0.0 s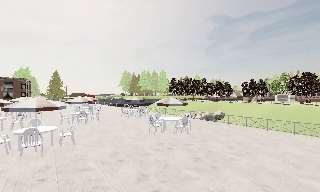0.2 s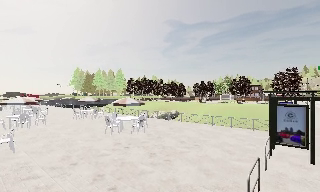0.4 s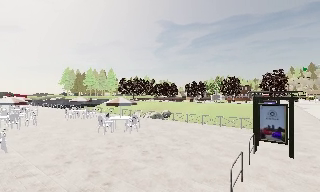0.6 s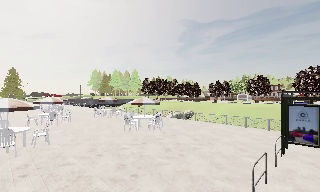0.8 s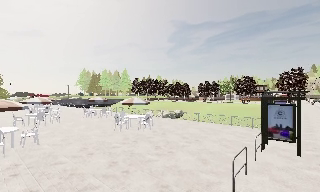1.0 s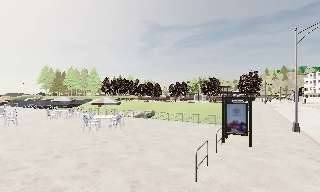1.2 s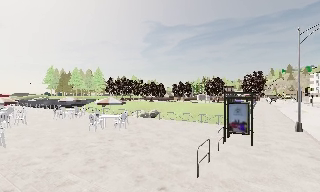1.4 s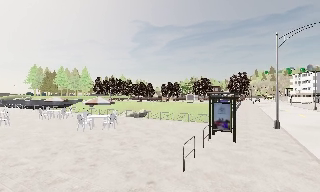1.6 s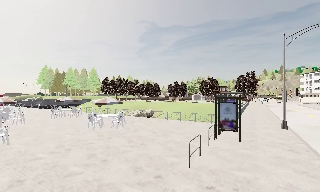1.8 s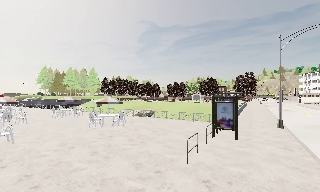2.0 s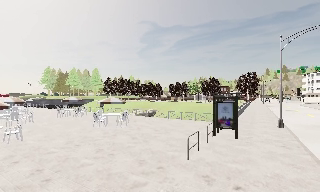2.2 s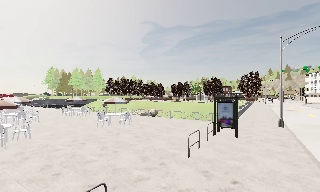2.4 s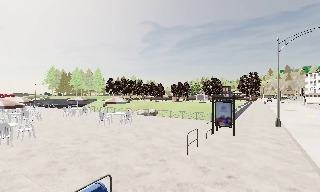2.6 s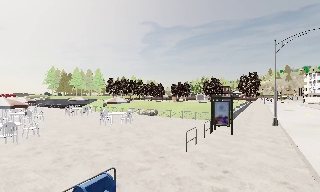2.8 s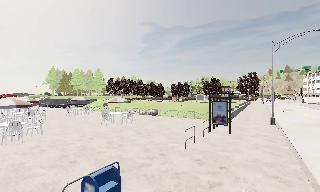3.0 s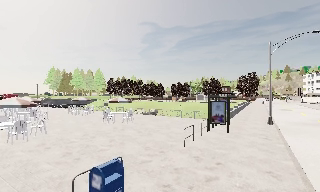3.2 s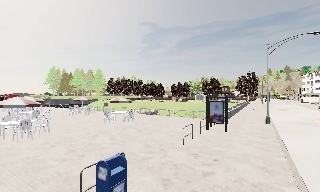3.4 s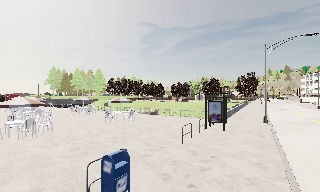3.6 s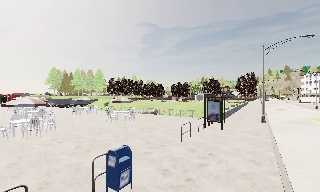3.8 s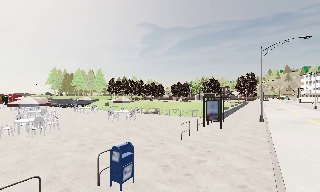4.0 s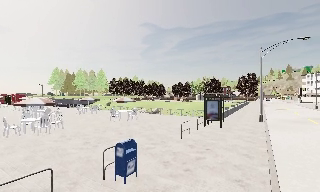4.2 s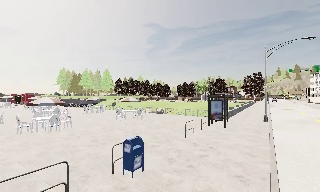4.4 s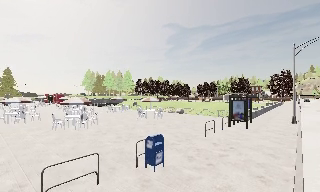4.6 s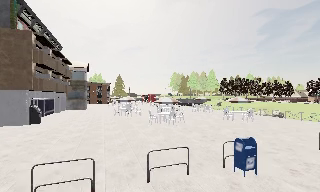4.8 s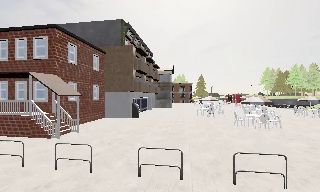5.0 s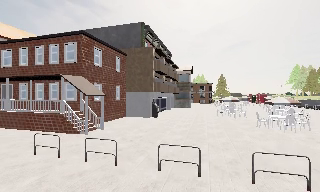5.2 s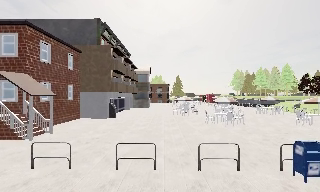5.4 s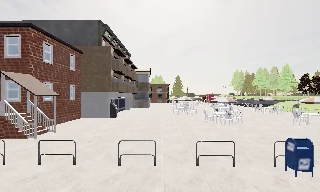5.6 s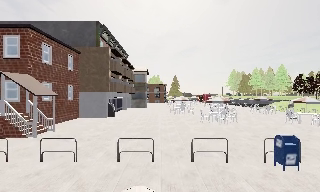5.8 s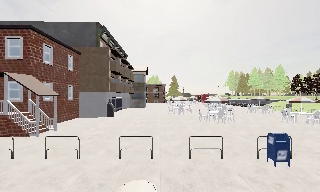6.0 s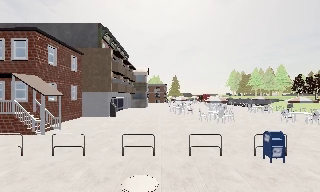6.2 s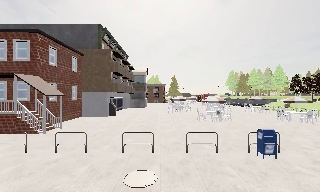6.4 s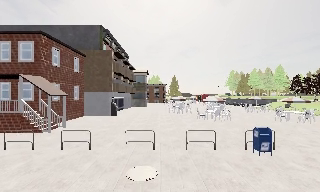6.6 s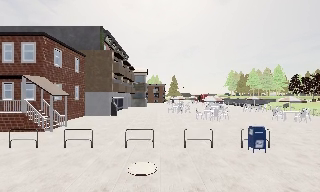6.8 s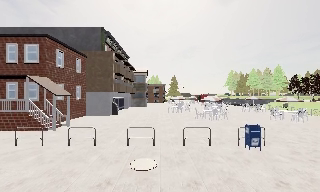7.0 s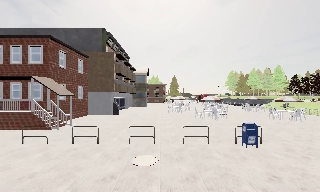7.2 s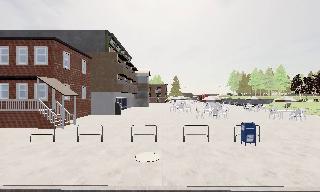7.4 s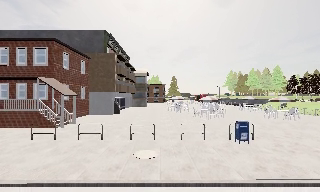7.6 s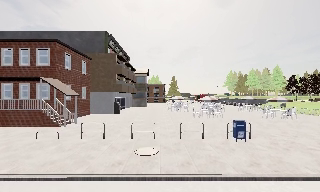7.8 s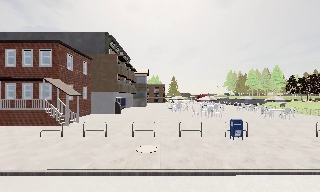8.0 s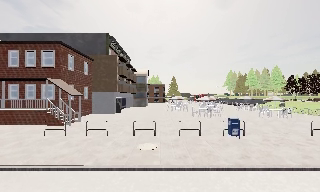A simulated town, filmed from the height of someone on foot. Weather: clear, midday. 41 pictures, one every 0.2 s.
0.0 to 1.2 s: The camera pans to its right, which is clockwise from overhead, by about 20 degrees. It travels backward, about 2 m, so what stands in front gets smaller.
1.2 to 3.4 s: The camera travels backward, about 3.5 m, so what stands in front gets smaller.
3.4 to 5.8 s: The scene slides to the right, as the camera pans about 60 degrees to its left. It travels backward, about 4 m.
5.8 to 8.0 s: The camera travels backward, about 3.5 m, so what stands in front gets smaller.
The film runs backward here.
